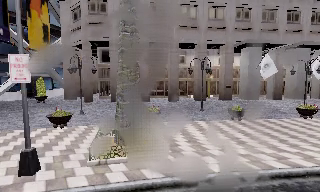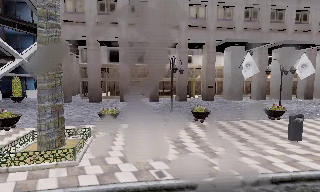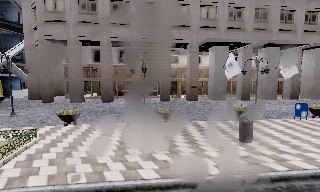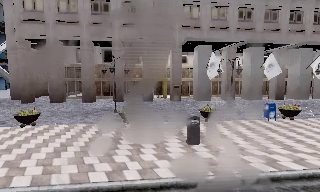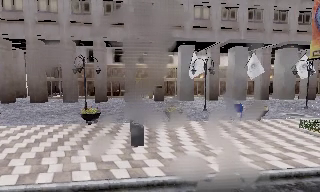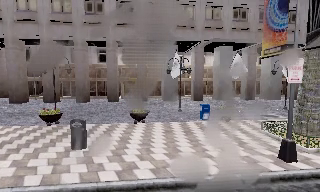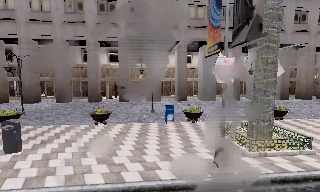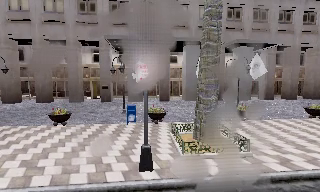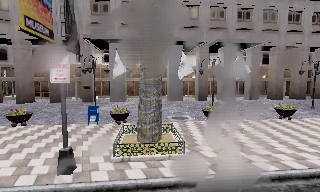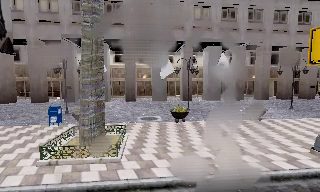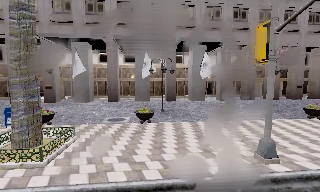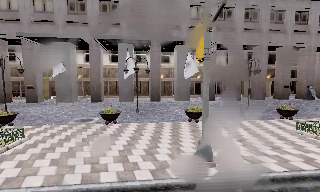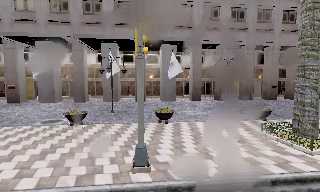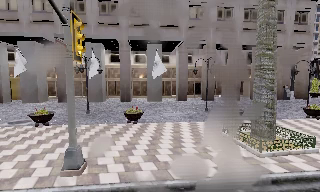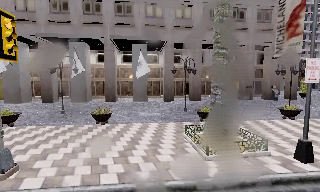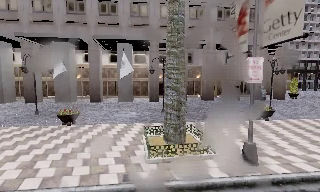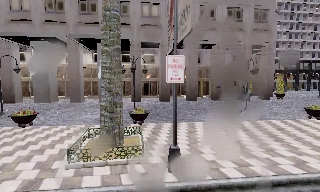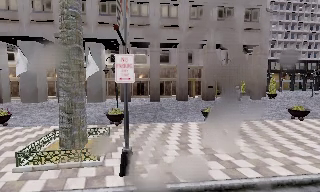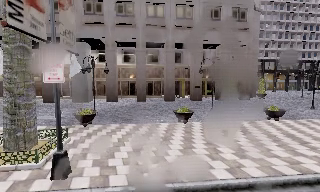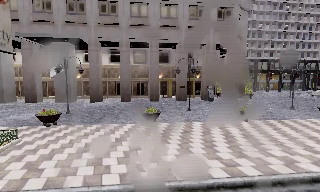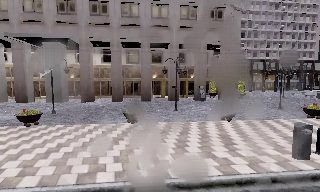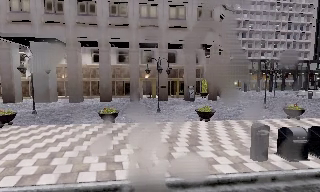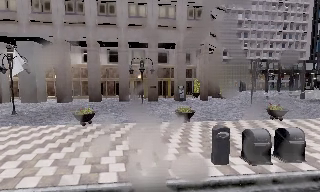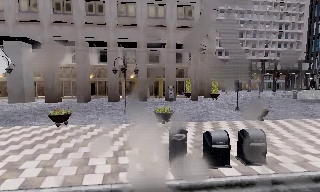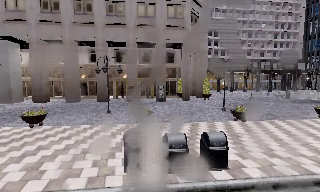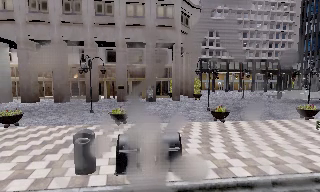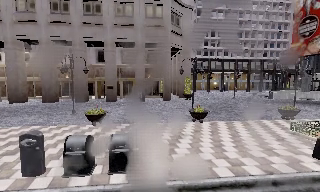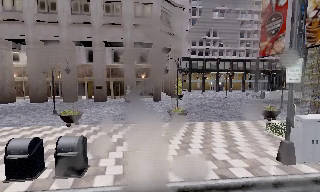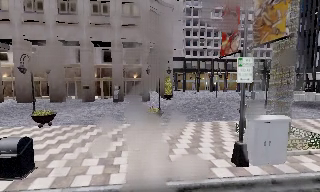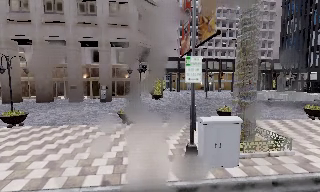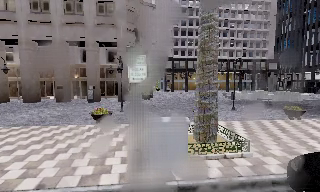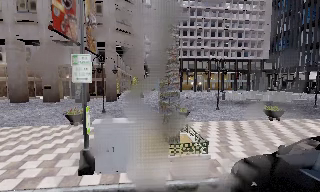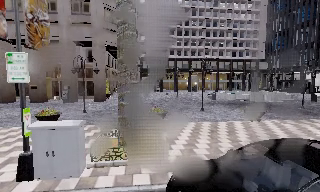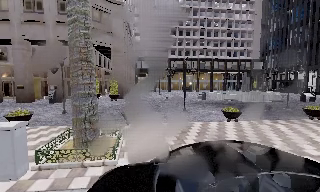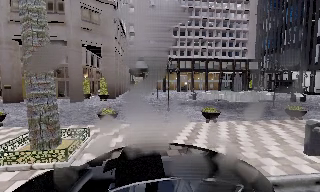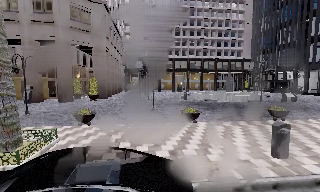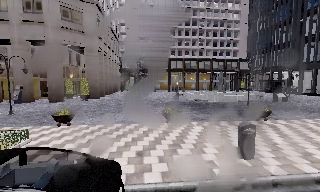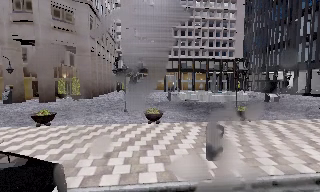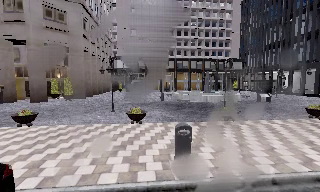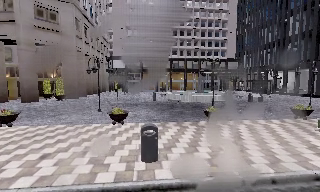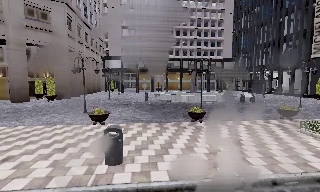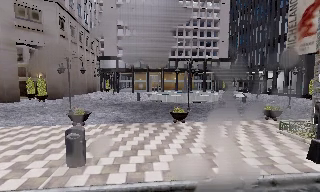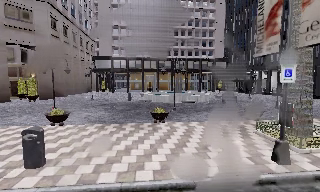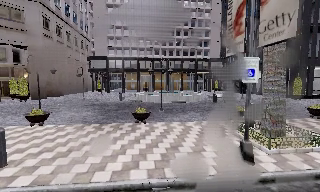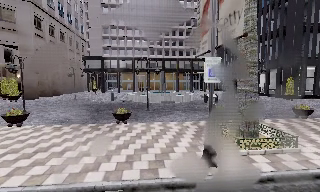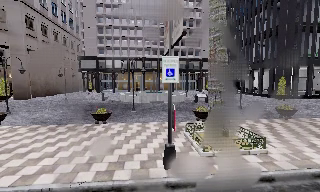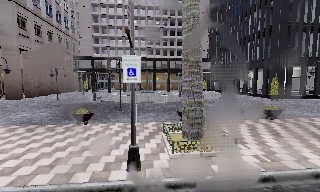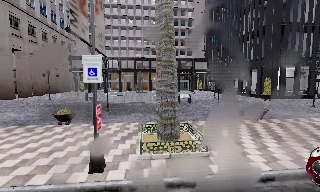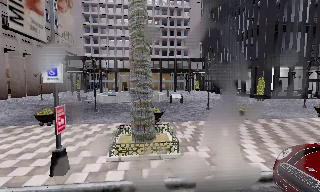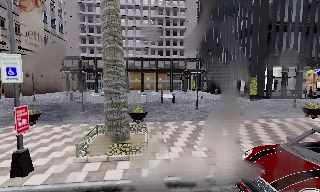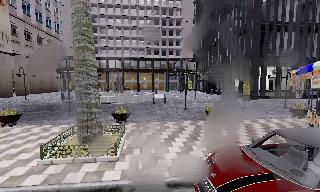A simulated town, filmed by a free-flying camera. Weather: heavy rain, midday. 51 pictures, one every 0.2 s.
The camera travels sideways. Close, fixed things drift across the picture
to the left.
0.0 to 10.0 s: The camera travels to its right, about 80 m, so close, fixed things drift to the left. It loses speed.
The film runs backward here.
